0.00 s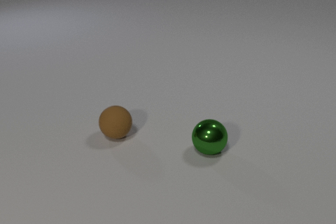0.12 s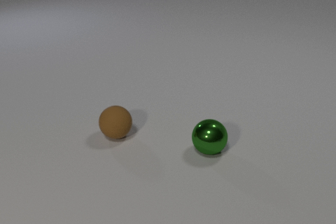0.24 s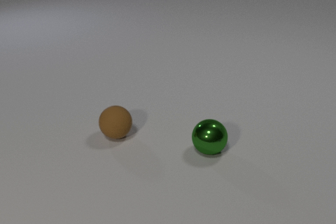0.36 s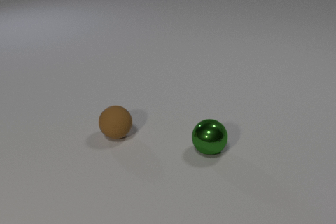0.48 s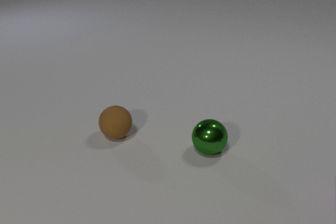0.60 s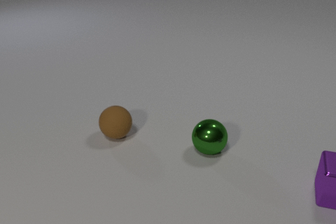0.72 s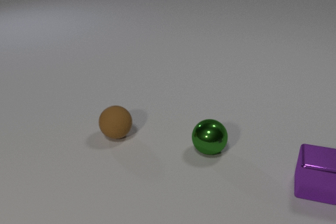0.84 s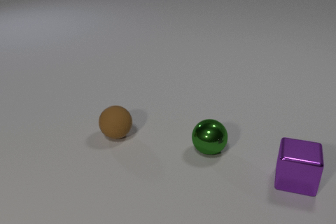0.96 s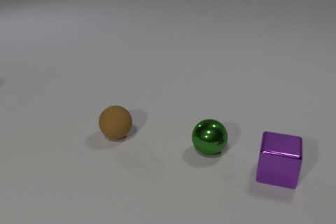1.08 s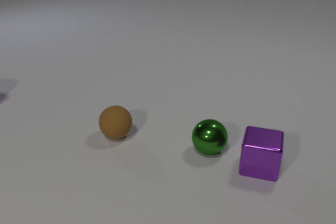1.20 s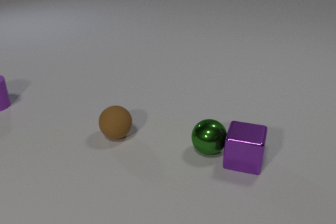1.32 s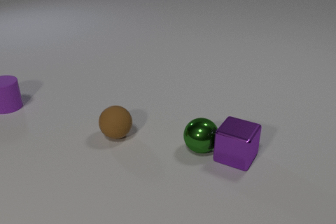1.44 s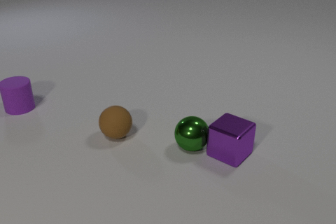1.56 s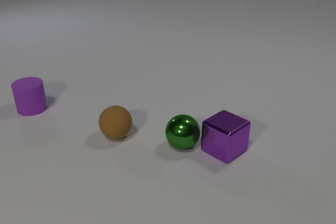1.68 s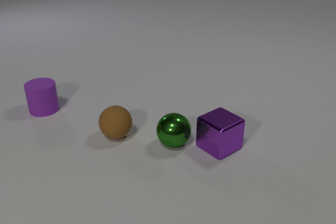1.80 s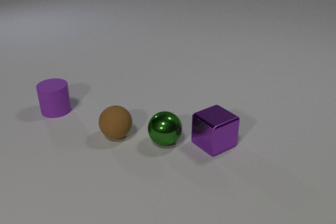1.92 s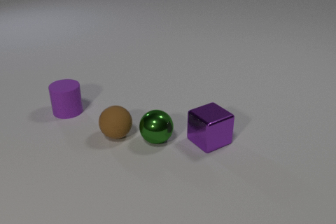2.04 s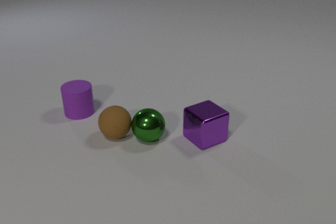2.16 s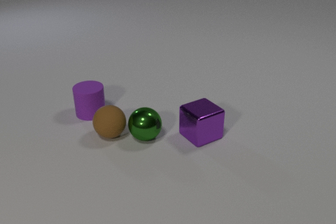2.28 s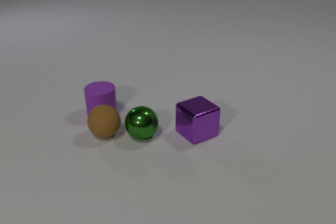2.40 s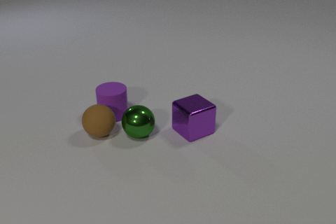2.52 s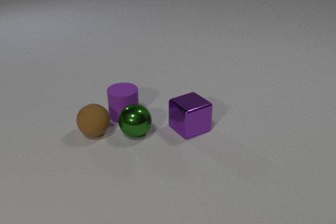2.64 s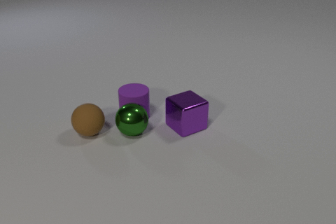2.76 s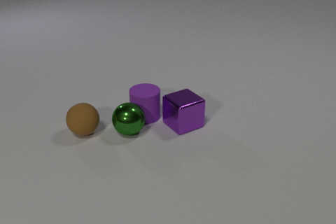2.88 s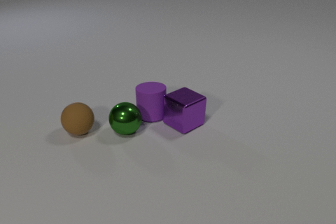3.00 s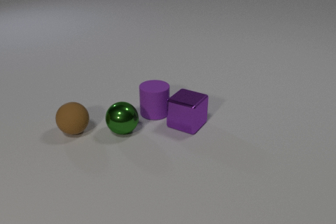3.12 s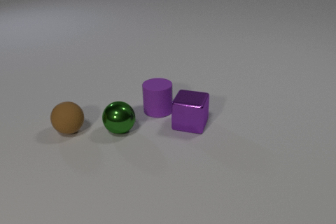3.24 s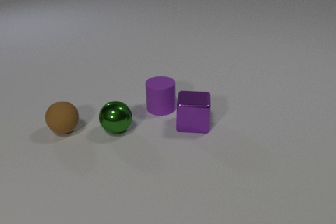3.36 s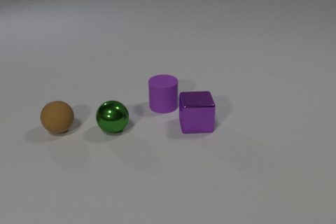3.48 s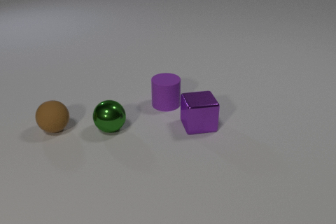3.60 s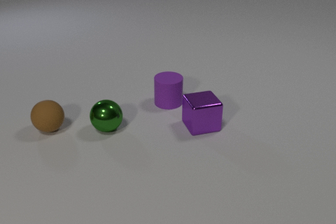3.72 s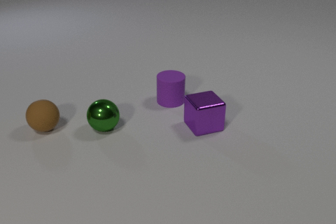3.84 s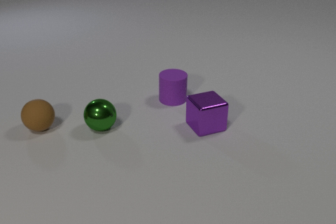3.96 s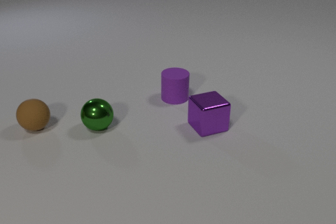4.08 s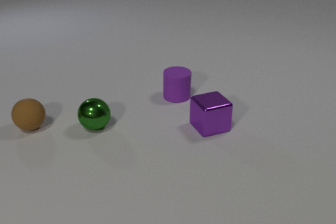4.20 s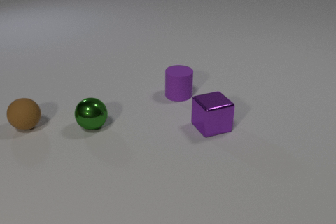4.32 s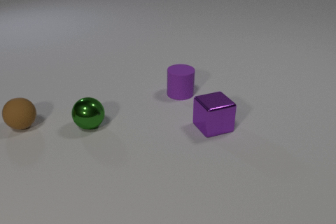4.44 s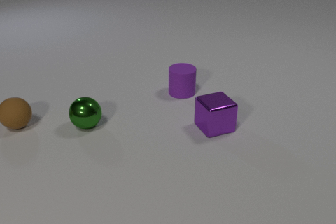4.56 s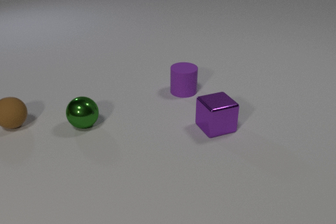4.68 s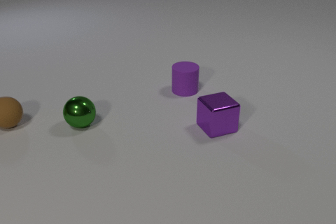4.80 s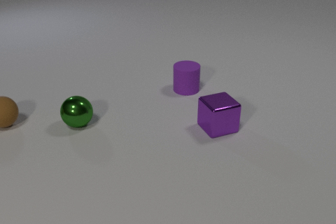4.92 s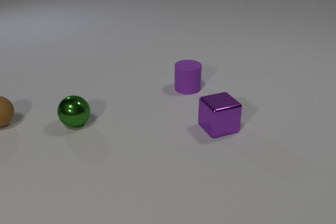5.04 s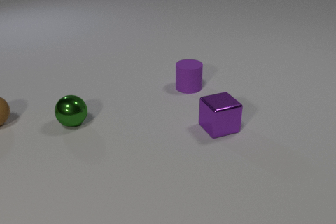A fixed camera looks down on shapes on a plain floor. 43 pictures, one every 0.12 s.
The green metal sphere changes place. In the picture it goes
to the left.
The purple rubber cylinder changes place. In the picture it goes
to the right.
0.00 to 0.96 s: The purple metal cube comes in at the right edge, slides to the left.
0.96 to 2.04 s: The purple metal cube slides to the left and away from the camera, spins clockwise seen from above by about 45 degrees, its near face sliding to the left. The green metal sphere rolls to the left. The purple rubber cylinder comes in at the left edge, slides to the right and toward the camera. The purple metal cube and the green metal sphere collide. The green metal sphere and the brown rubber sphere collide.
2.04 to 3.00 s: The purple metal cube slides away from the camera and to the left, spins so that its near face slides to the right, counterclockwise seen from above. The green metal sphere rolls to the left and away from the camera. The brown rubber sphere rolls to the left. The purple rubber cylinder slides to the right. The green metal sphere and the purple rubber cylinder collide. The purple metal cube and the purple rubber cylinder collide.
3.00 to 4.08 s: The purple metal cube slides to the right, spins counterclockwise seen from above by about 60 degrees, its near face sliding to the right. The green metal sphere rolls to the left and away from the camera. The brown rubber sphere rolls to the left and away from the camera. The purple rubber cylinder slides away from the camera and to the right.
4.08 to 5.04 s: The purple metal cube slides to the right. The green metal sphere rolls to the left and away from the camera. The brown rubber sphere rolls to the left and away from the camera. The purple rubber cylinder slides away from the camera and to the right.
How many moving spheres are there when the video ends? 2.
Are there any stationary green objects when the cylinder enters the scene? yes.
Are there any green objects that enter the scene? no.
